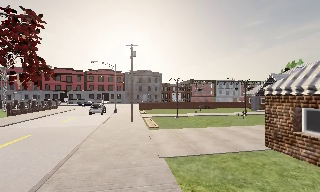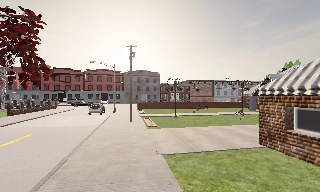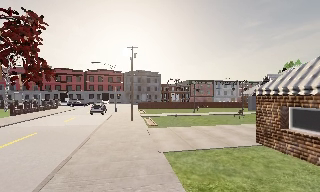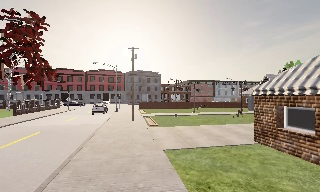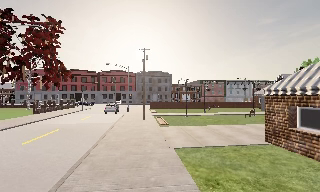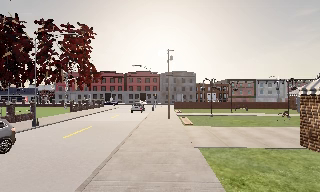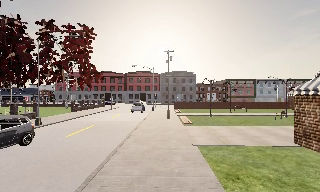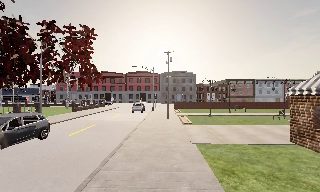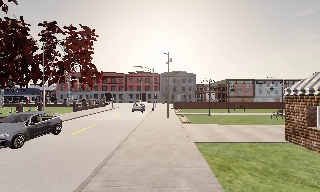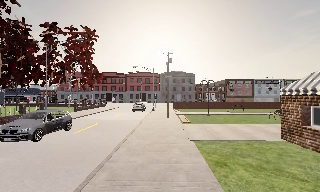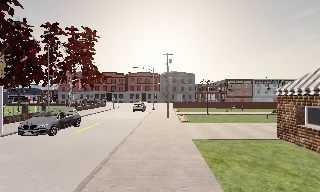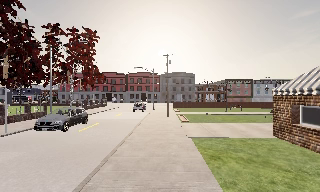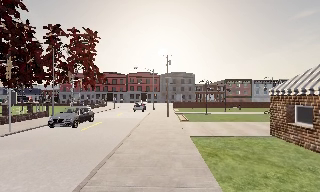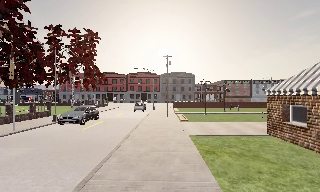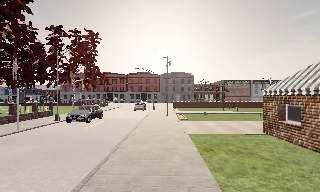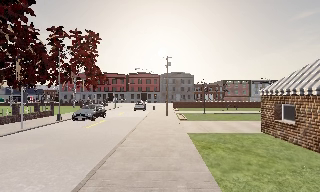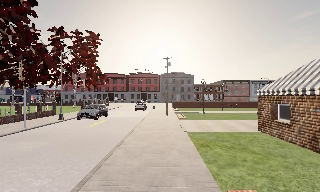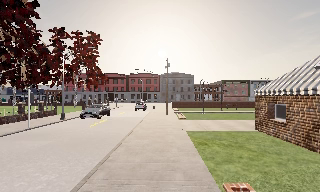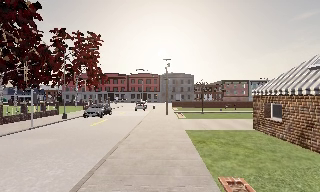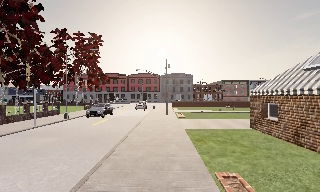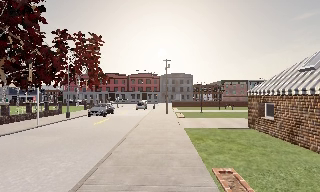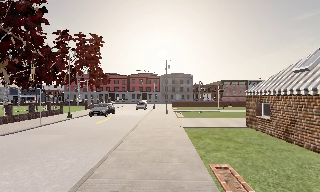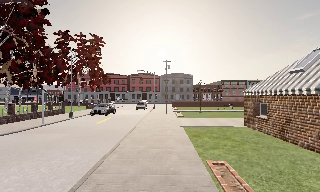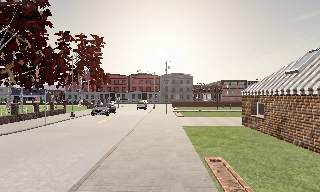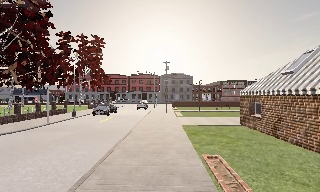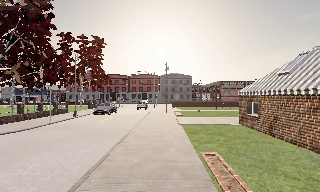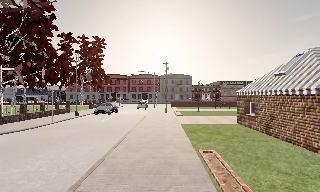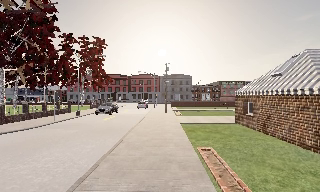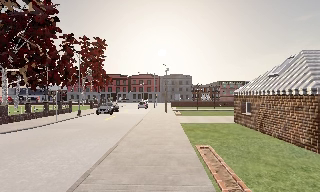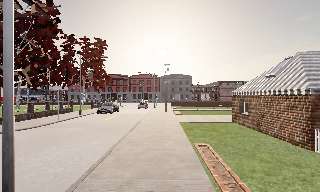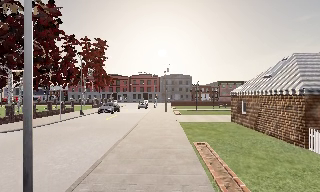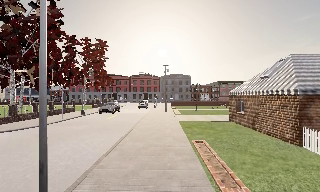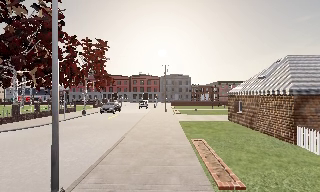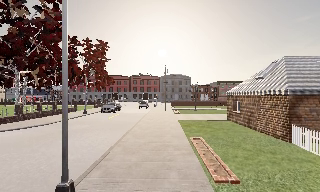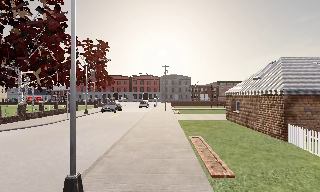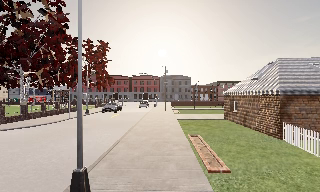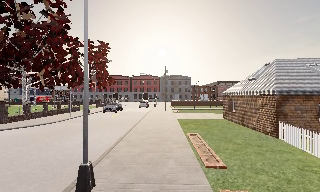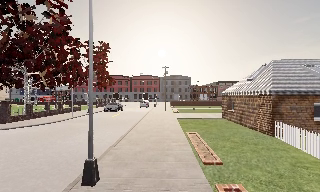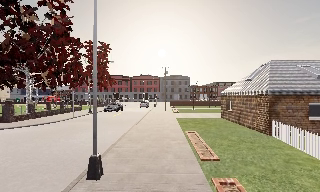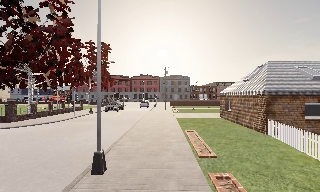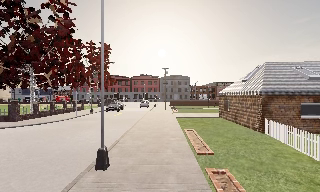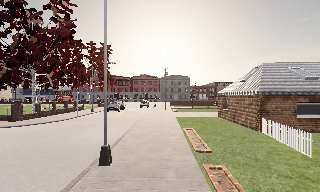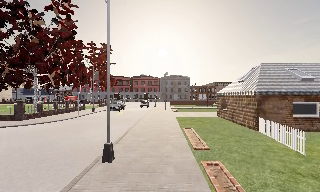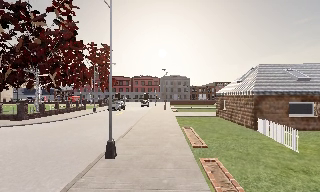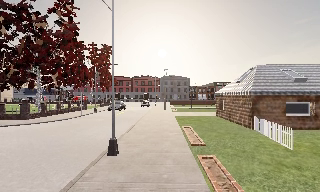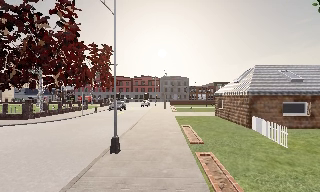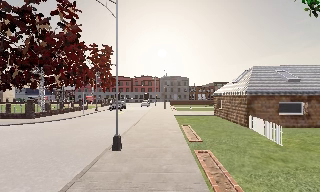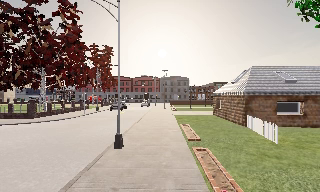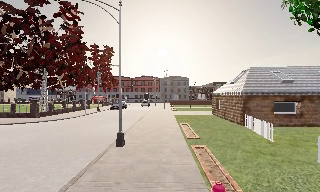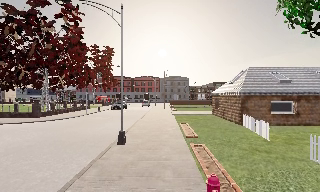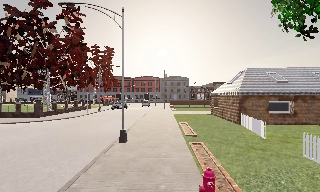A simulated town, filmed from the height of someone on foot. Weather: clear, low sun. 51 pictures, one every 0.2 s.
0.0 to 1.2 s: The scene slides to the right, as the camera pans about 10 degrees to its left. It travels backward, about 2 m, so what stands in front gets smaller.
1.2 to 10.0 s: The camera travels backward, about 14 m, so what stands in front gets smaller.
The film runs backward here.
